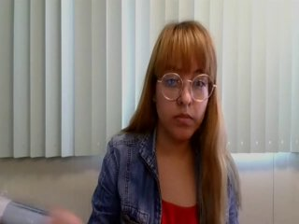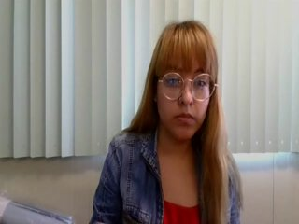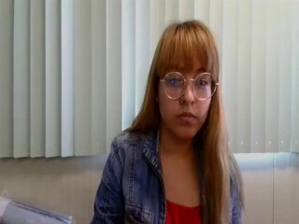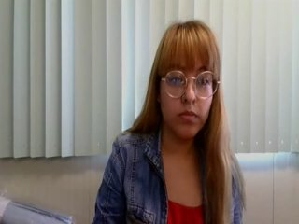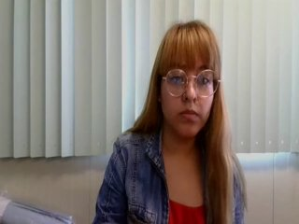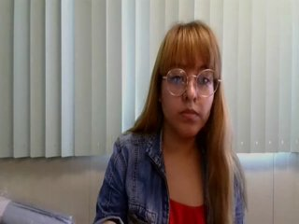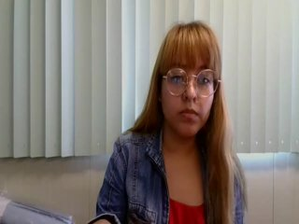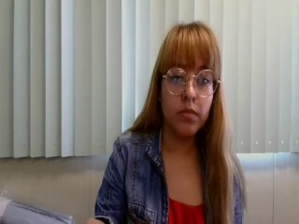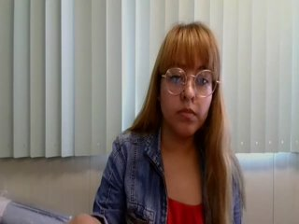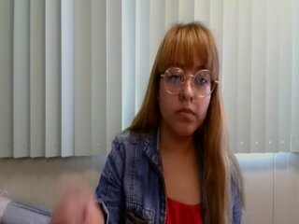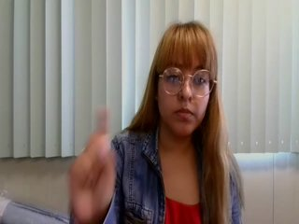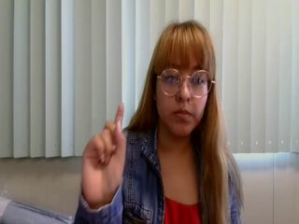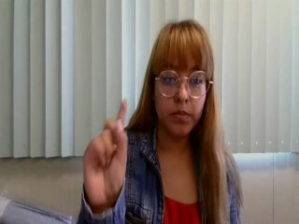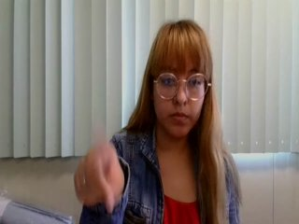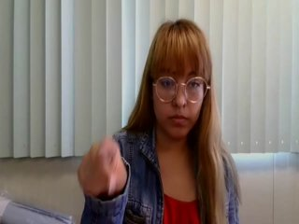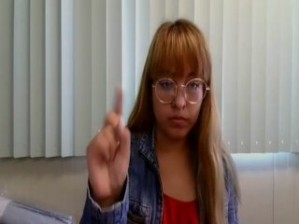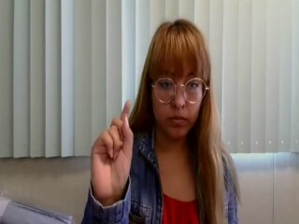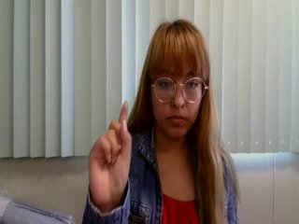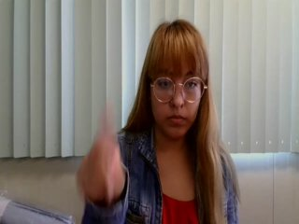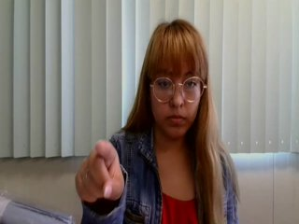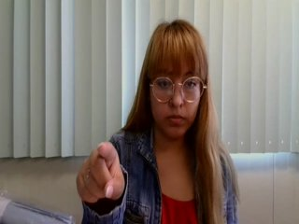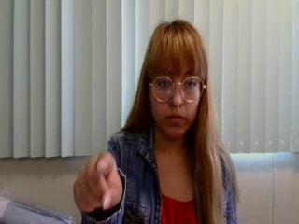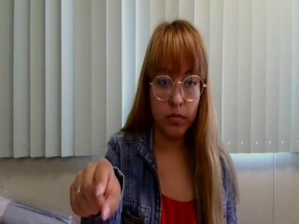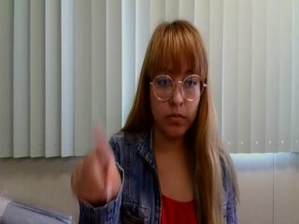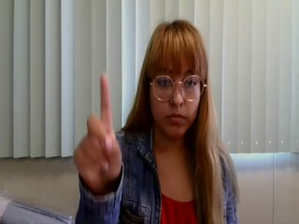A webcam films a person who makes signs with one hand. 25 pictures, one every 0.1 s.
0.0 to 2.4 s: Double click with one finger.
